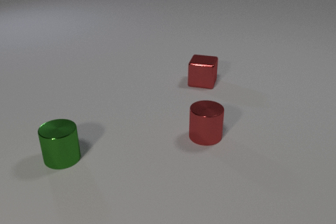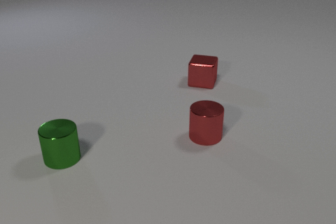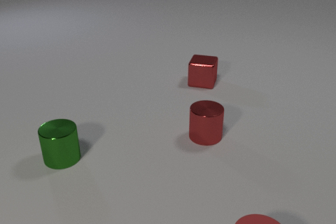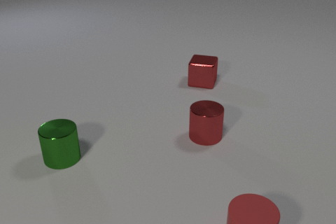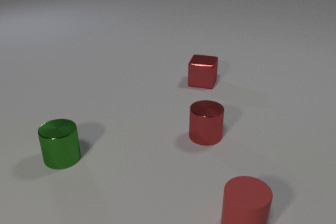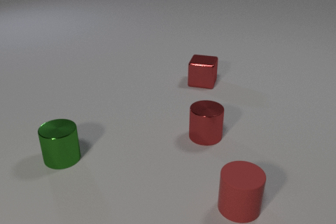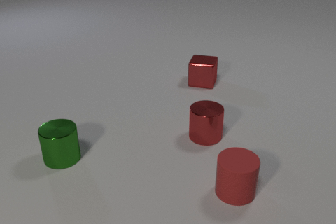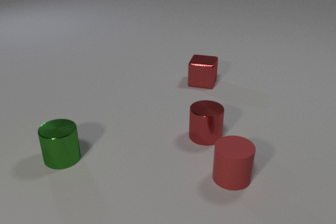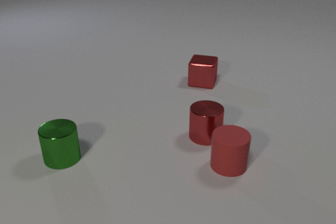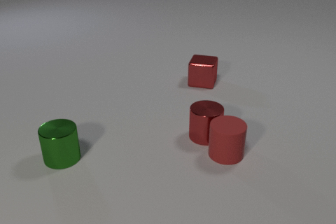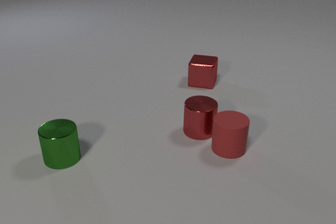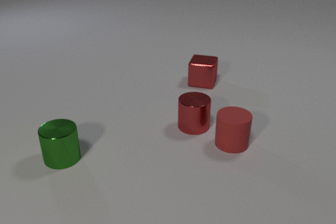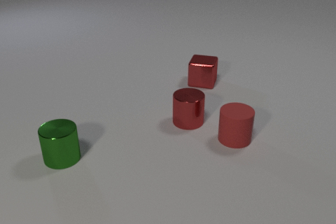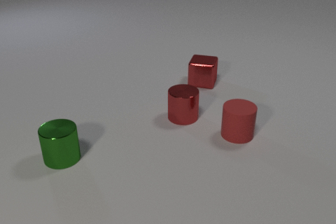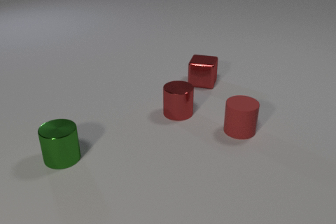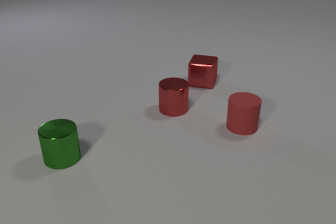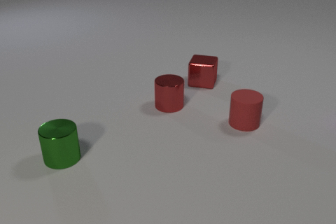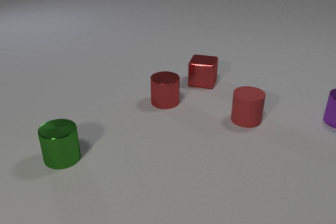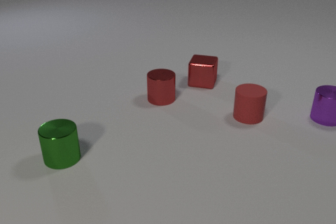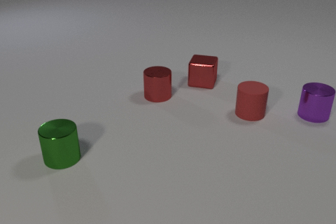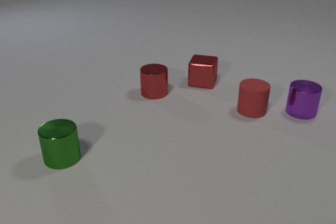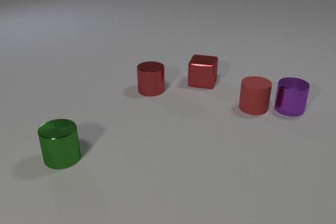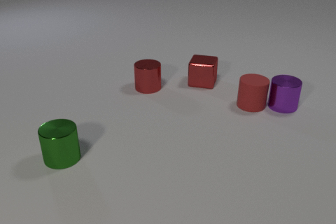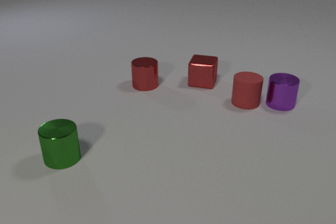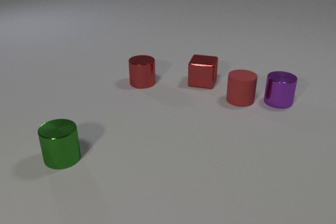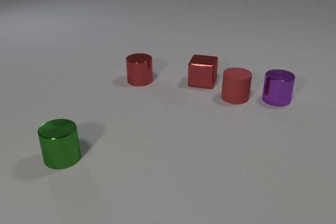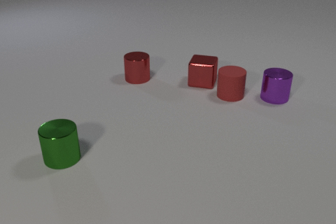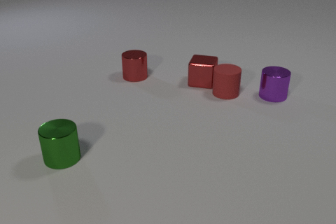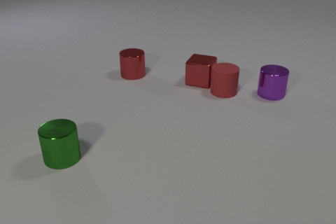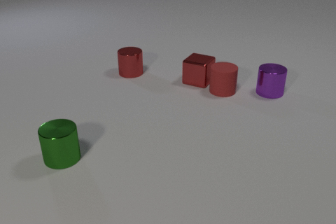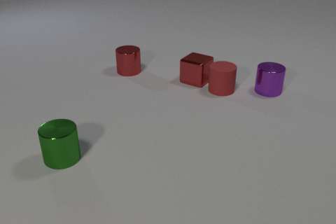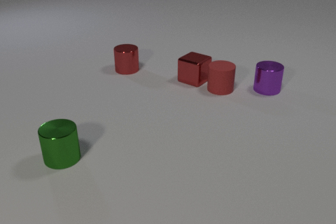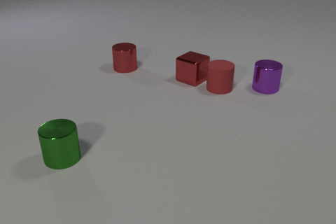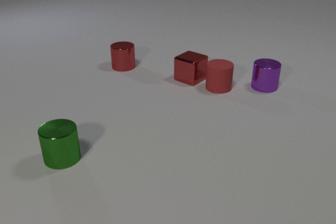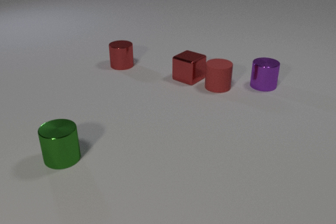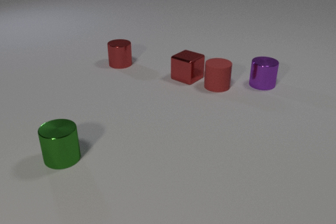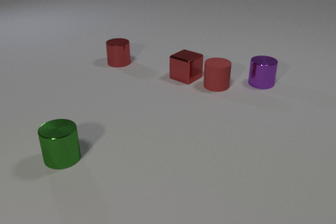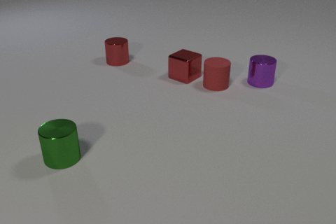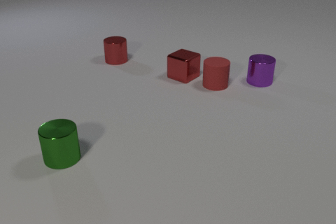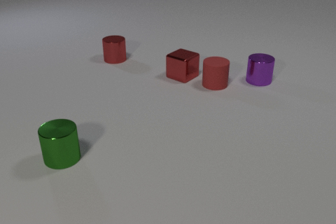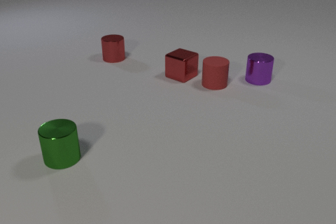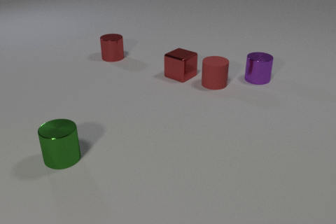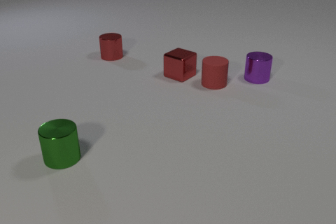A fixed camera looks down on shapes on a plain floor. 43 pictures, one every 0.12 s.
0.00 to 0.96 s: The red rubber cylinder comes in at the bottom edge, slides away from the camera.
0.96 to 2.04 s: The red rubber cylinder slides away from the camera. The red metal cylinder slides away from the camera and to the left. The purple metal cylinder comes in at the right edge, slides to the left. The red rubber cylinder and the red metal cylinder collide.
2.04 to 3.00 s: The red rubber cylinder slides away from the camera. The red metal cylinder slides away from the camera and to the left. The purple metal cylinder slides to the left. The red rubber cylinder and the purple metal cylinder collide.
3.00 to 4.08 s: The red rubber cylinder slides away from the camera and to the left. The red metal cylinder slides away from the camera and to the left. The purple metal cylinder slides away from the camera and to the left. The red metal cube slides to the left and away from the camera, spins clockwise seen from above by about 30 degrees, its near face sliding to the left. The red rubber cylinder and the red metal cube collide.
4.08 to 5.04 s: The red rubber cylinder slides away from the camera. The red metal cylinder slides away from the camera and to the left. The purple metal cylinder slides away from the camera and to the left. The red metal cube slides to the left and away from the camera.
What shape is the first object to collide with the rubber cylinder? cylinder.
How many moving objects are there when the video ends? 4.
What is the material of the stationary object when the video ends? metal.
